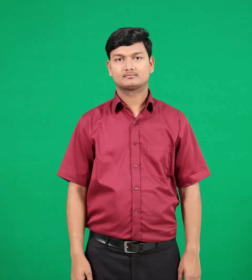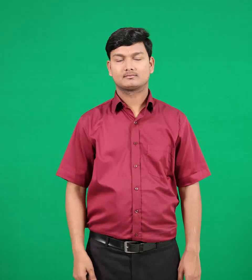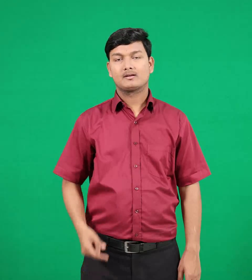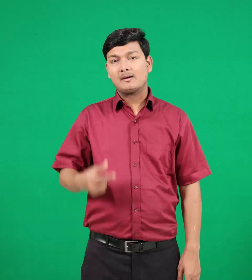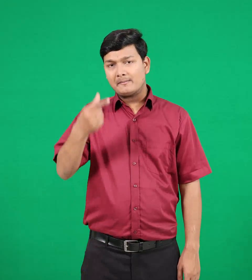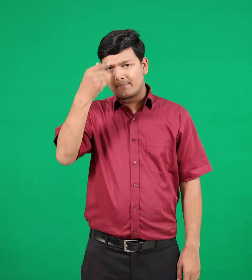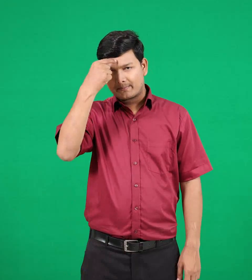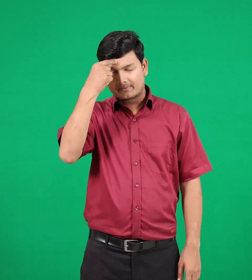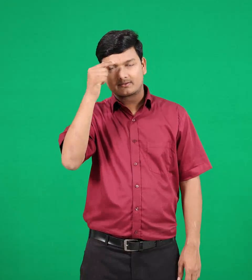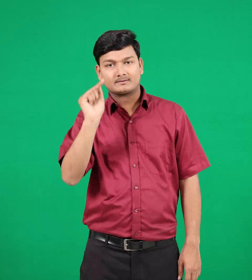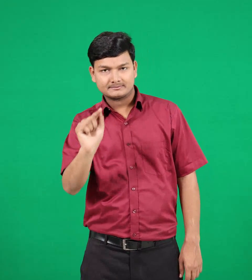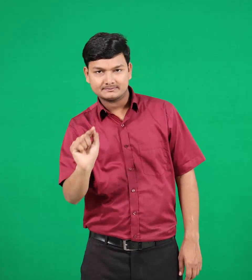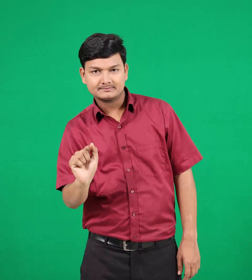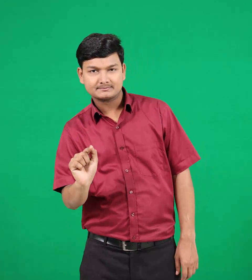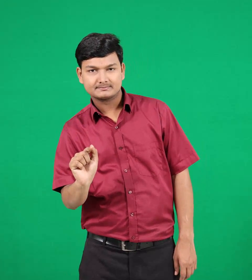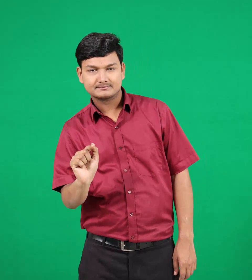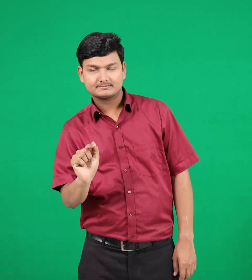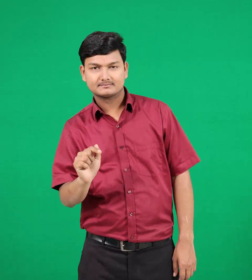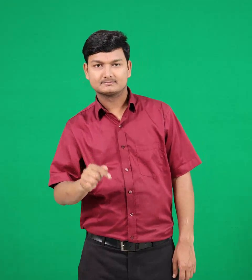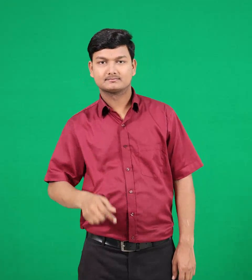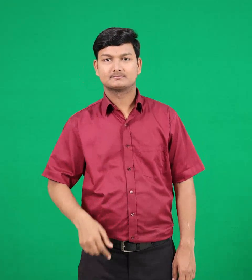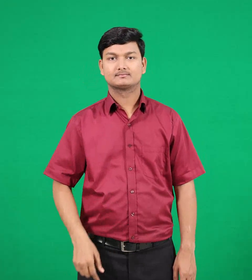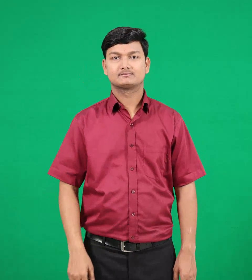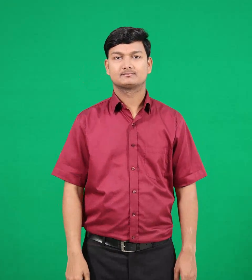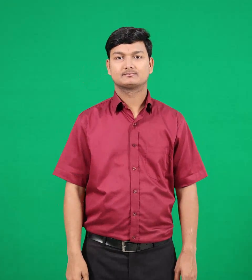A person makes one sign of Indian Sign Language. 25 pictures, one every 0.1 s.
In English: issue
